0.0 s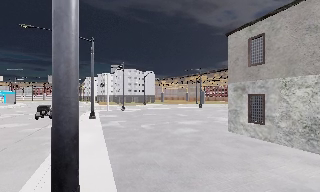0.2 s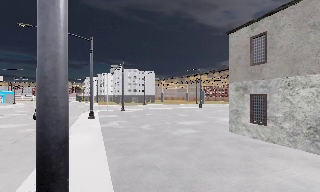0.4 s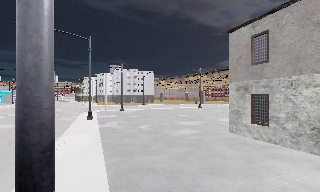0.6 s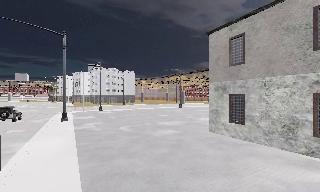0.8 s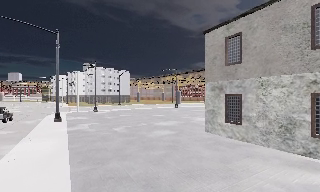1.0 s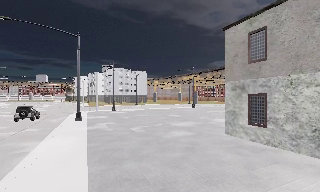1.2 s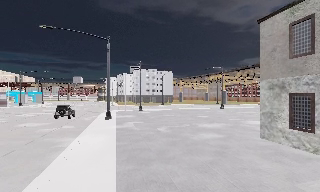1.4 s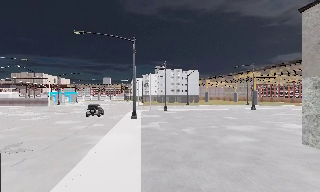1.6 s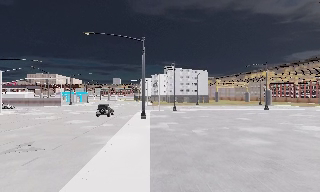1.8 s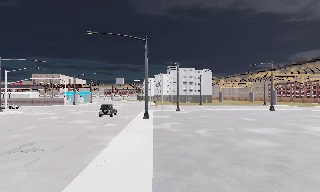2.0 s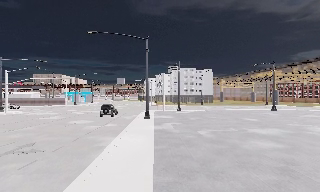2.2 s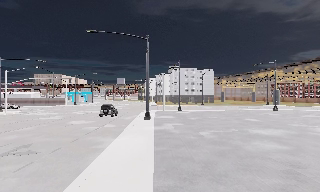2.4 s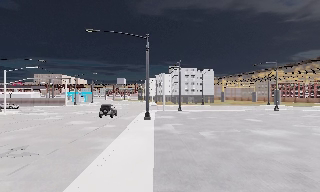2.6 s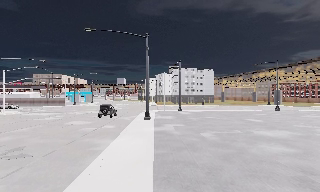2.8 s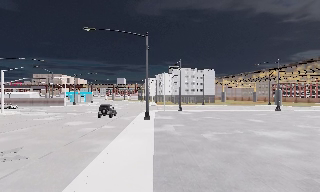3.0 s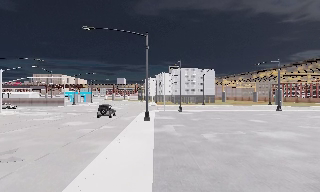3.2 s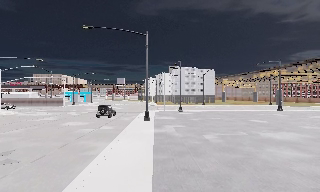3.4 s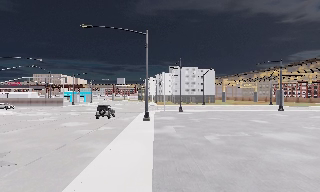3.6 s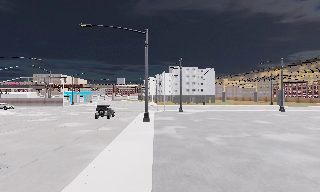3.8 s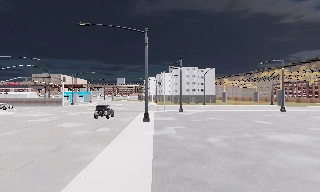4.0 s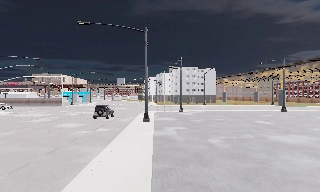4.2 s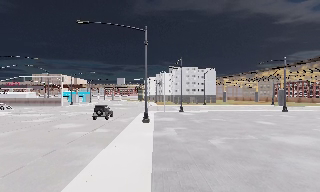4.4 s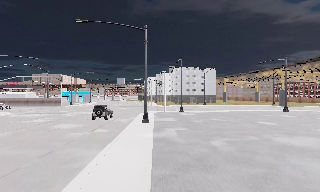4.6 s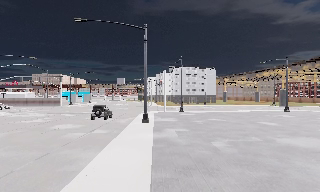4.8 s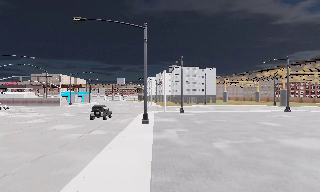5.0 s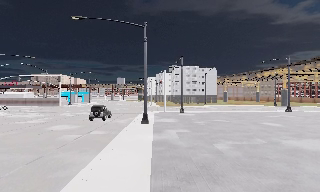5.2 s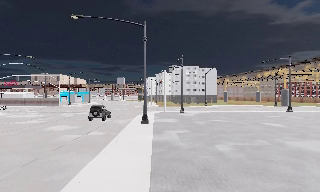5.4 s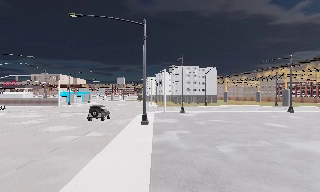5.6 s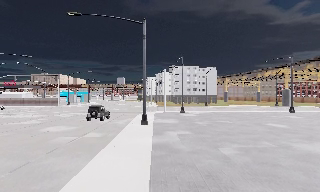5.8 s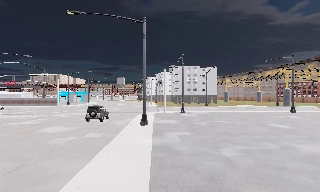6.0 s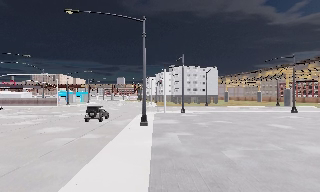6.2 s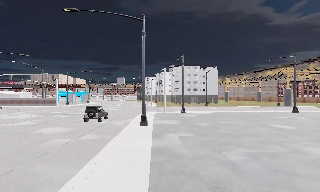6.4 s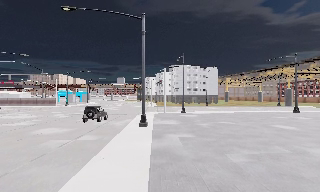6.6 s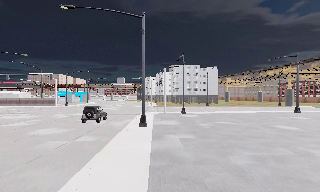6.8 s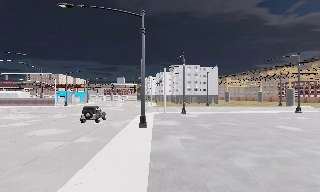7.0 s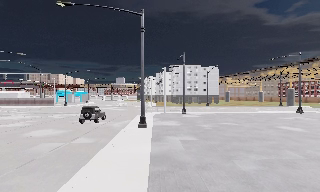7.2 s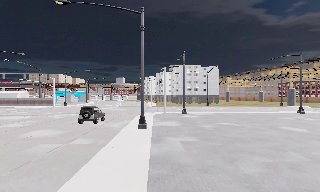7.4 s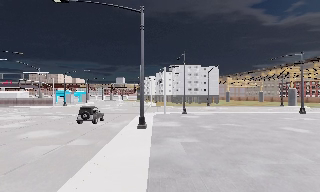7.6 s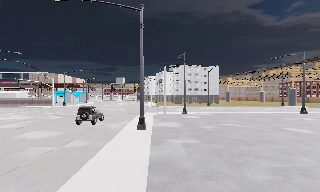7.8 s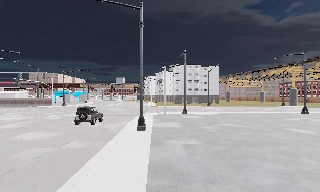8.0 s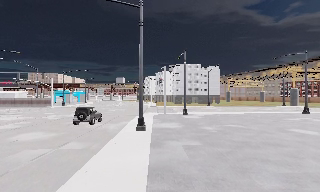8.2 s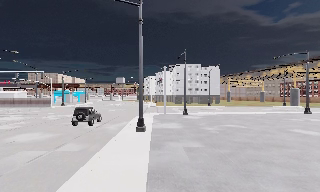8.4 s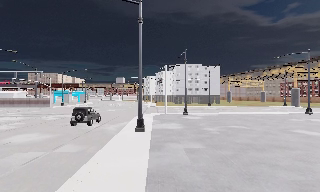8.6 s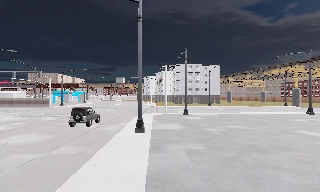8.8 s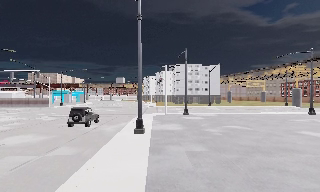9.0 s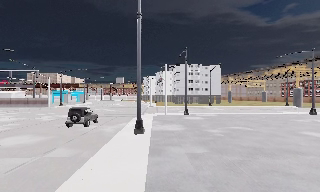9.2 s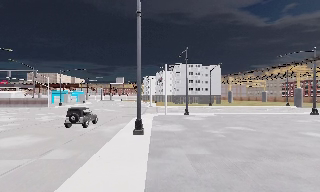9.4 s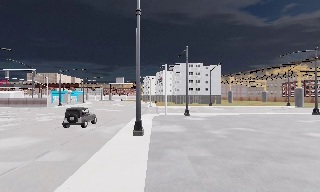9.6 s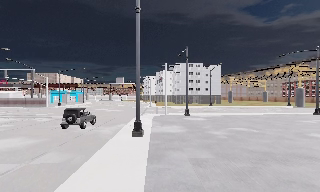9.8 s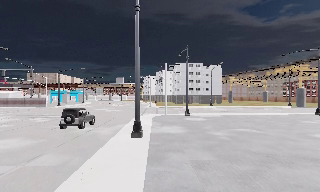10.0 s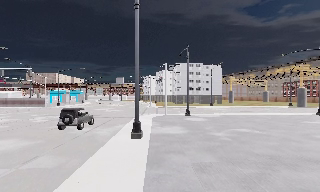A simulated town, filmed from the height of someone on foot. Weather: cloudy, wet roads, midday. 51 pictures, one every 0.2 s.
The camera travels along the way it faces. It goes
forward.
0.0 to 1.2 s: The camera travels forward, about 1.5 m, so what stands in front looms larger.
1.2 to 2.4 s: The camera swings to its left by about 15 degrees, and the scene slides to the right. It travels forward, about 1.5 m, so what stands in front looms larger.
2.4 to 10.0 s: The camera travels forward, about 9 m, so what stands in front looms larger.
The film runs forward here.
